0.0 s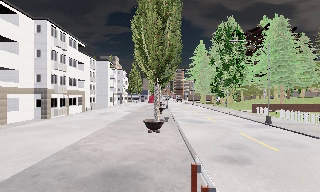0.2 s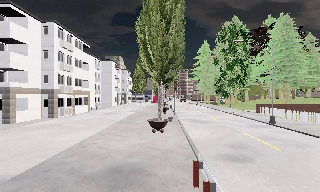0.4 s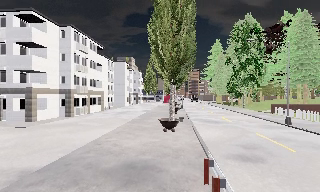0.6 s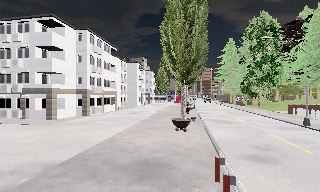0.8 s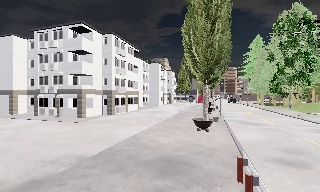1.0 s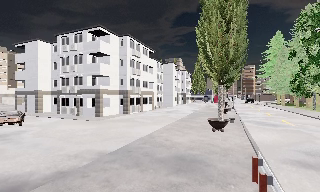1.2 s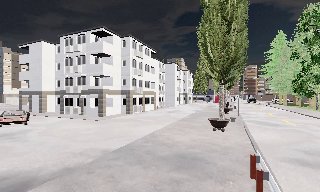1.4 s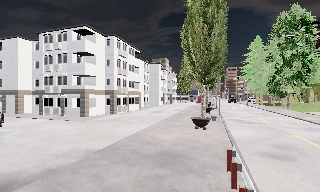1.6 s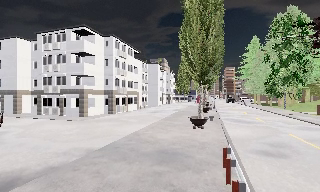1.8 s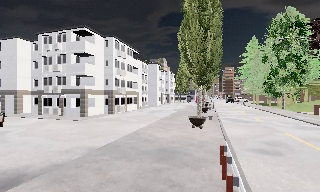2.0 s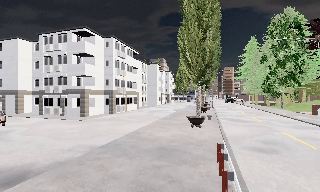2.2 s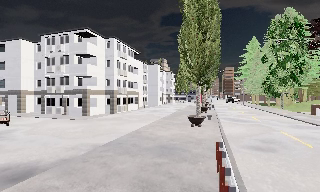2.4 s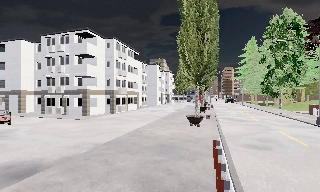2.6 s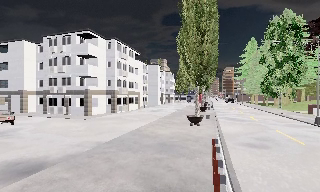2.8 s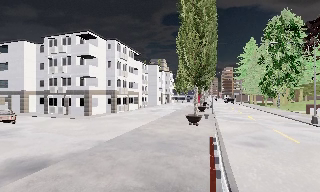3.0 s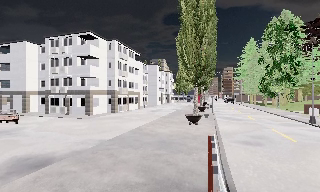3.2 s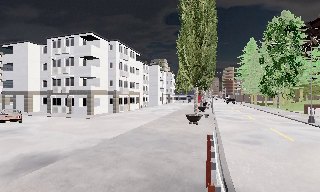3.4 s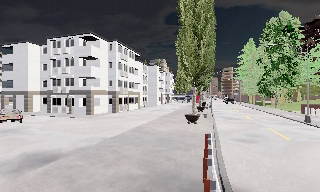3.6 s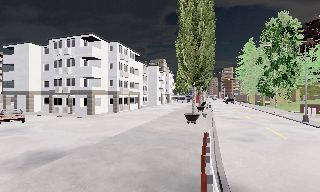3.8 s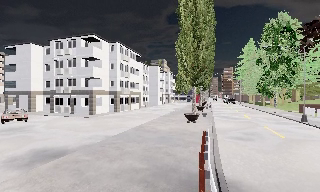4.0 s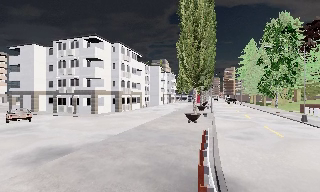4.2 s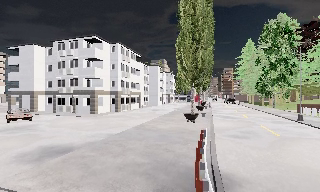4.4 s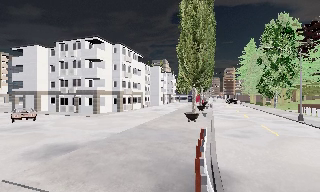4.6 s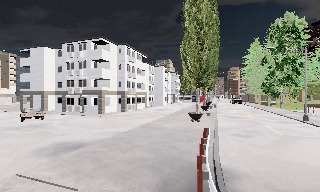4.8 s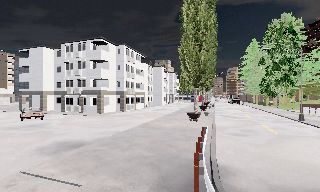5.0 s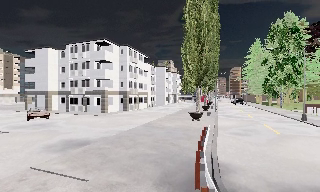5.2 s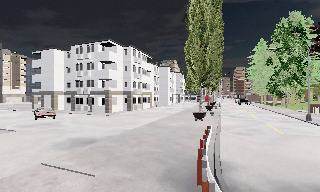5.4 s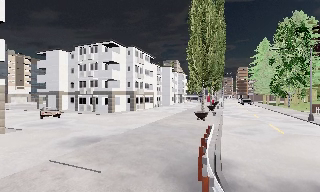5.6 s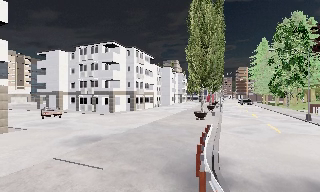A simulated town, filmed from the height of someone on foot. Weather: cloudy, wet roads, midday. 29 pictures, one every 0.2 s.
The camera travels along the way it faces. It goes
backward.
0.0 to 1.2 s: The camera pans to its left, which is counterclockwise from overhead, by about 25 degrees. It travels backward, about 1.5 m, so what stands in front gets smaller.
1.2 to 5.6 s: The camera travels backward, about 5 m, so what stands in front gets smaller.
The film runs backward here.
